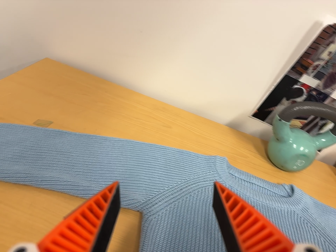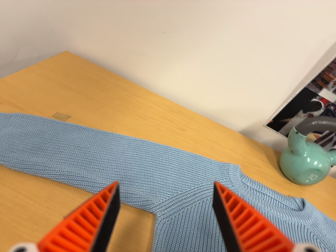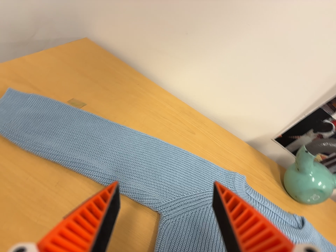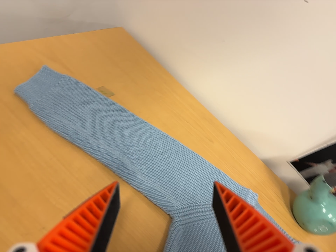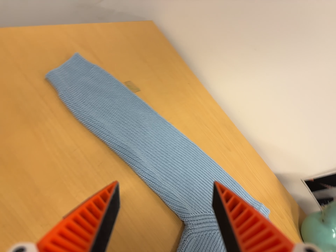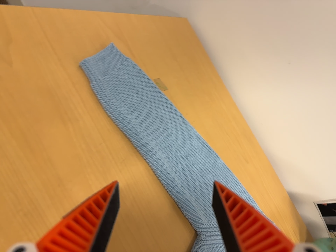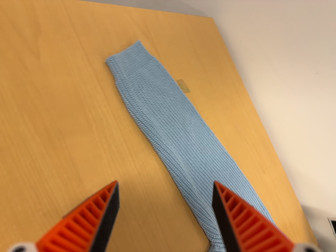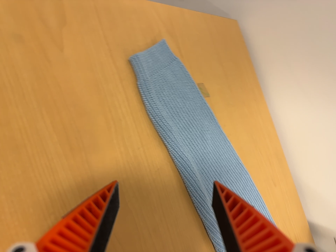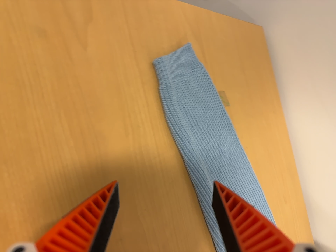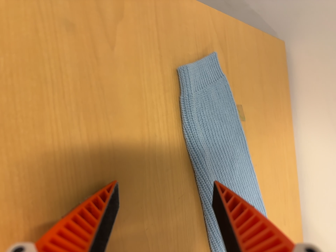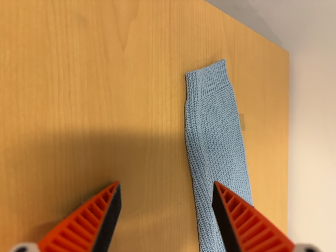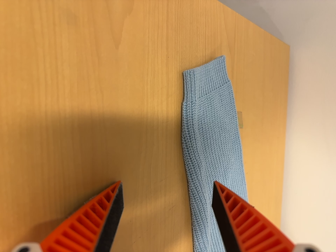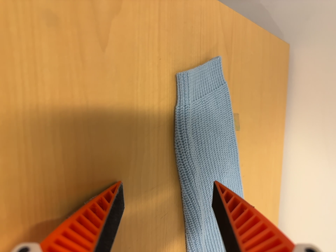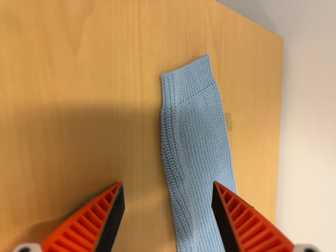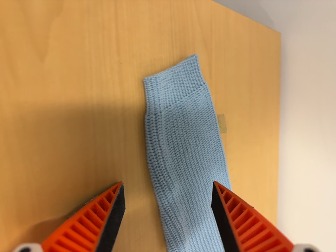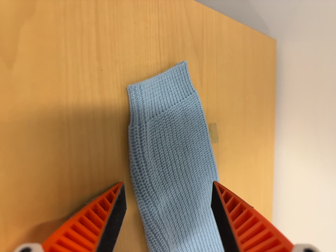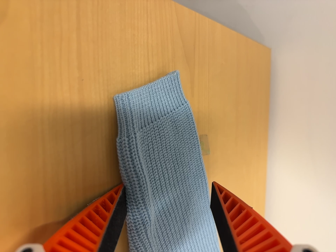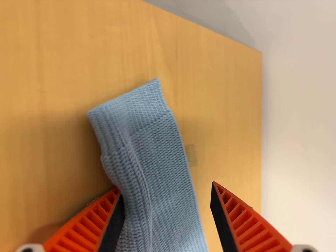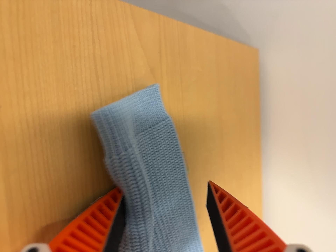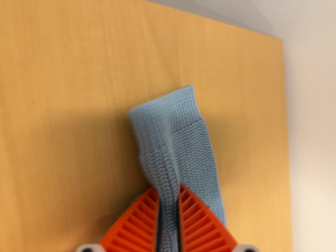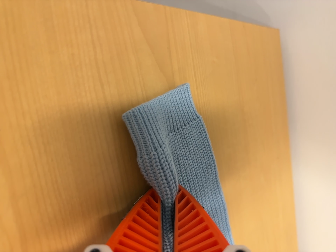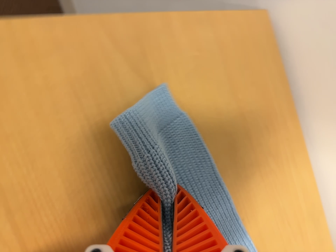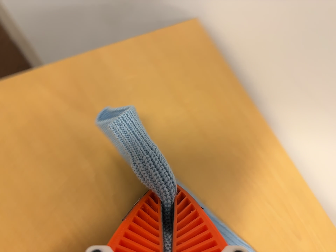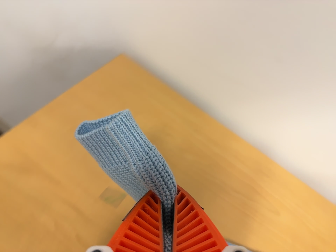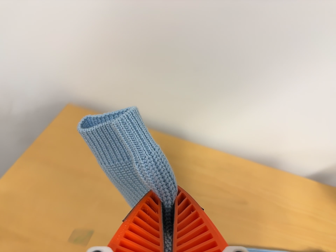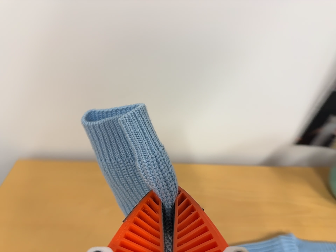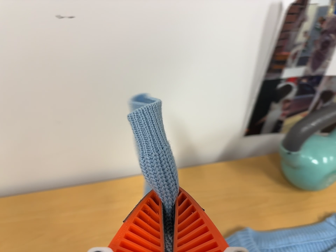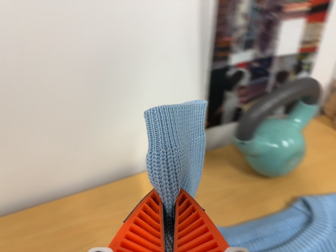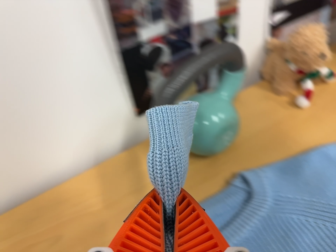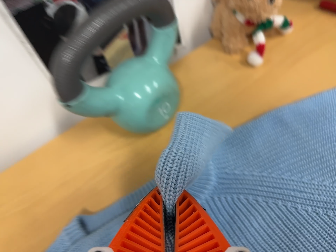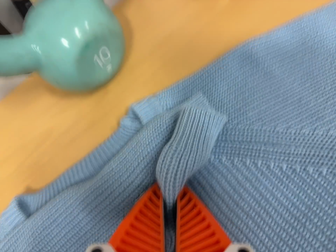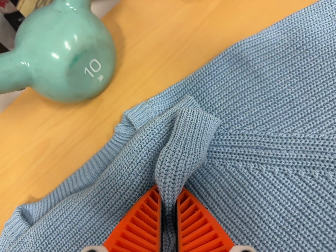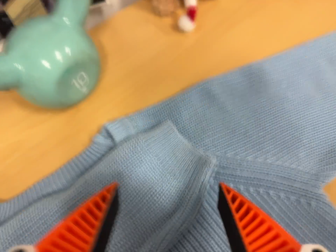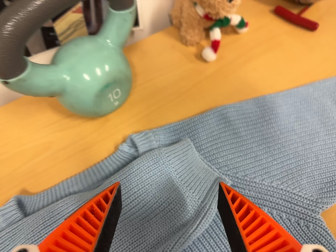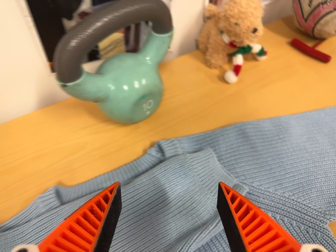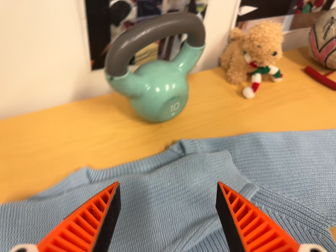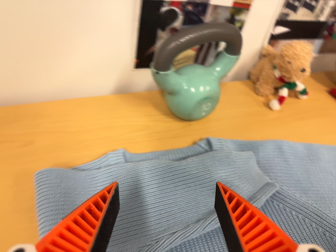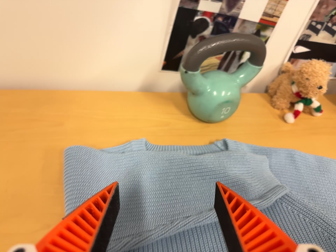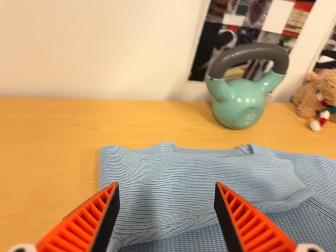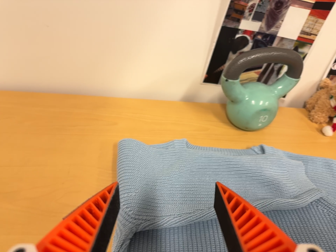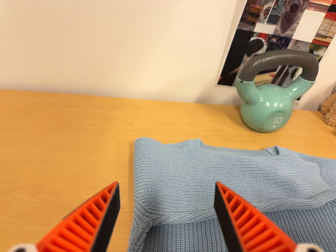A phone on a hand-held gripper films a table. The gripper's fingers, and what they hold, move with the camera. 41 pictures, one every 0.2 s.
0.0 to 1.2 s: The camera travels to its left, about 18 cm, so close, fixed things drift to the right. It rolls about its line of sight by about 45 degrees, and the scene rotates clockwise.
1.2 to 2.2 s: The camera travels to its left, toward the top of its view and forward, about 12 cm, so close, fixed things drift to the right. It rolls about its line of sight by about 25 degrees, and the scene rotates clockwise.
2.2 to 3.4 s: The camera travels forward, to its right and toward the top of its view, about 12 cm, so what stands in front looms larger.
3.4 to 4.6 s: The camera pans to its left by about 15 degrees. It travels to its right, about 20 cm. It rolls about its line of sight by about 50 degrees, and the scene rotates counterclockwise.
4.6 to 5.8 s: The scene slides to the left, as the camera pans about 15 degrees to its right. It travels to its right, about 50 cm, so close, fixed things drift to the left. It rolls about its line of sight by about 70 degrees, and the scene rotates counterclockwise.
5.8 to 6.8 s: The camera travels backward, about 5 cm, so what stands in front gets smaller. It rolls about its line of sight by about 10 degrees, and the scene rotates clockwise.
6.8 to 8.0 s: The scene slides to the right, as the camera pans about 15 degrees to its left. It travels backward, toward the bottom of its view and to its left, about 24 cm, so what stands in front gets smaller. Its aim tips toward the top of its view by about 20 degrees. It rolls about its line of sight by about 25 degrees, and the scene rotates clockwise.
The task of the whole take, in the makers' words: left arm across.
The film runs forward here.
